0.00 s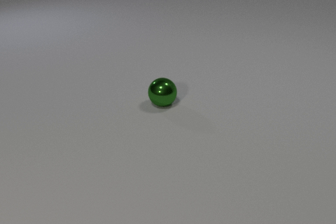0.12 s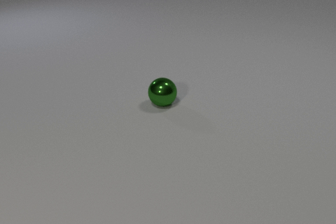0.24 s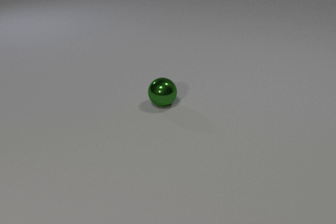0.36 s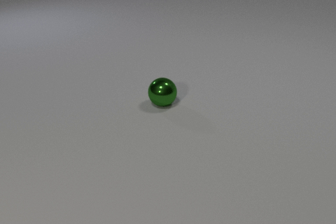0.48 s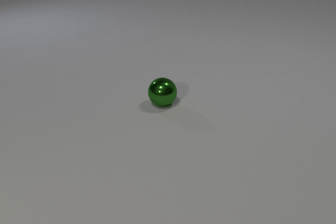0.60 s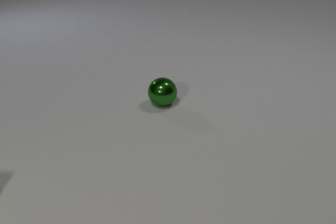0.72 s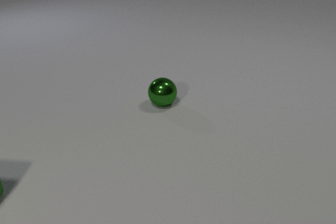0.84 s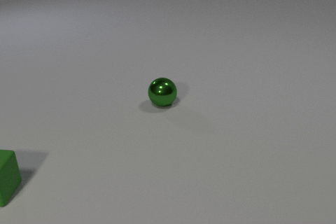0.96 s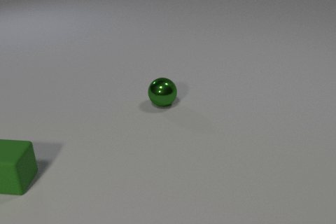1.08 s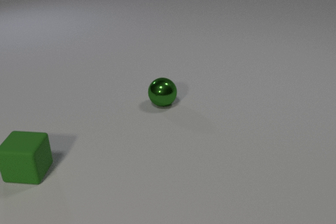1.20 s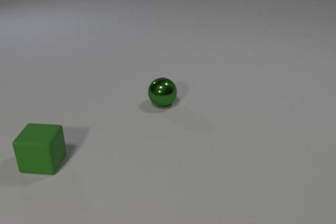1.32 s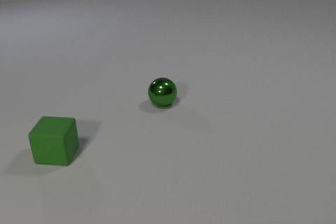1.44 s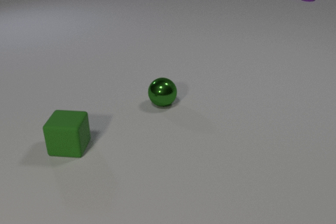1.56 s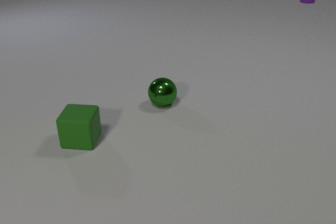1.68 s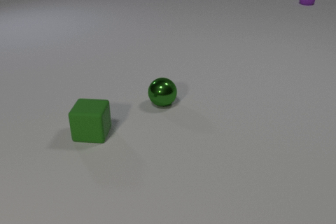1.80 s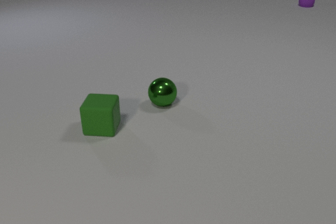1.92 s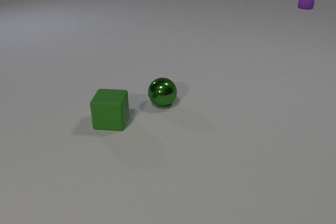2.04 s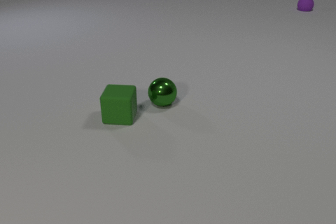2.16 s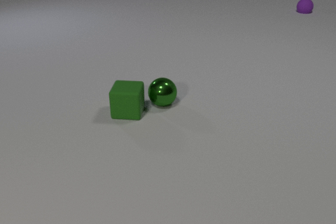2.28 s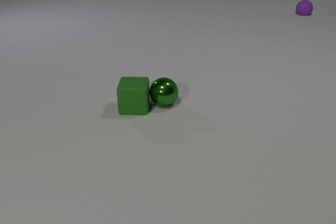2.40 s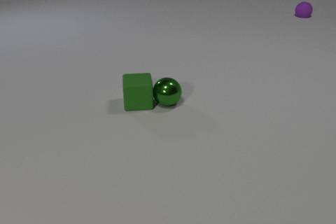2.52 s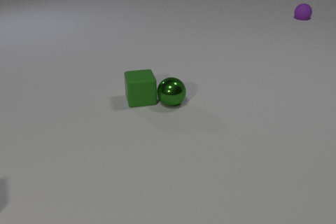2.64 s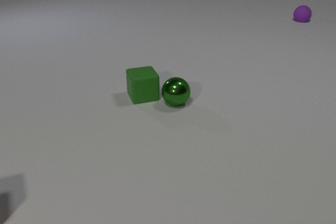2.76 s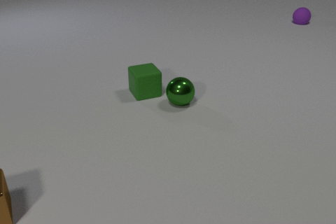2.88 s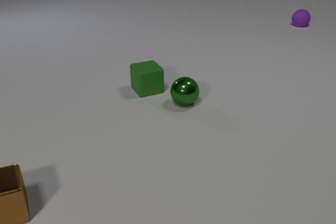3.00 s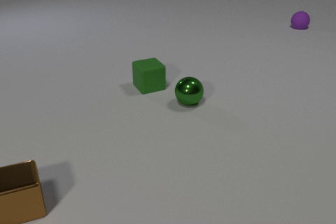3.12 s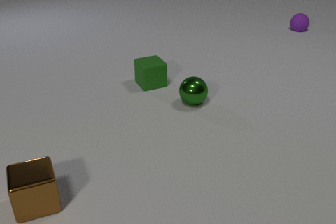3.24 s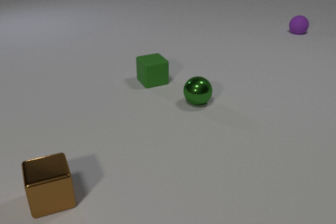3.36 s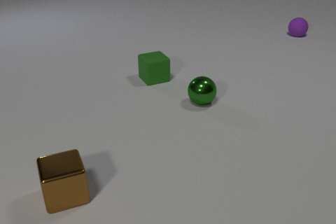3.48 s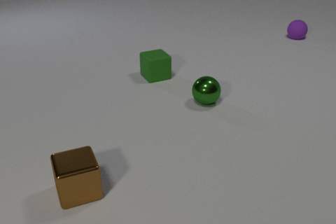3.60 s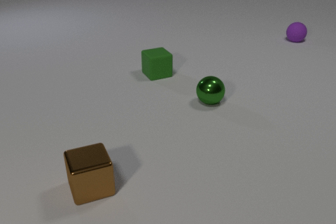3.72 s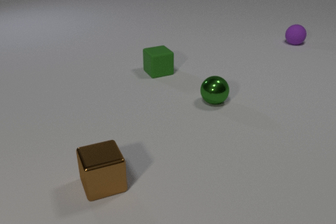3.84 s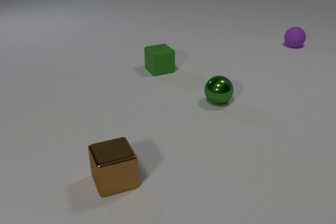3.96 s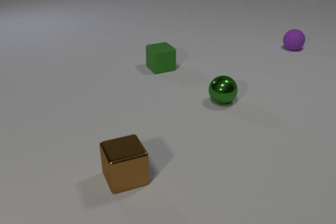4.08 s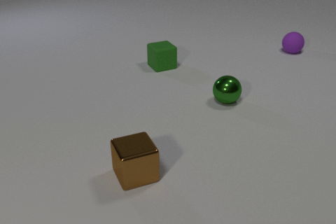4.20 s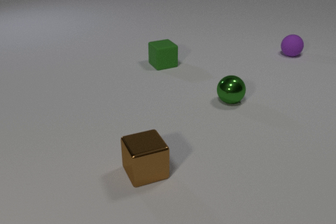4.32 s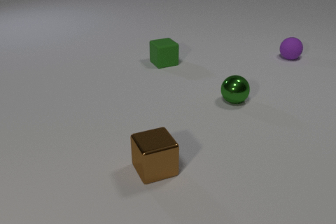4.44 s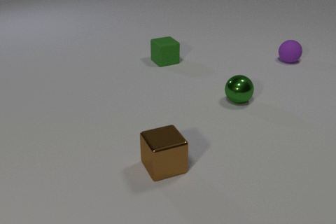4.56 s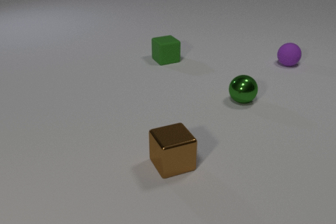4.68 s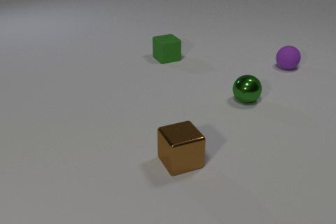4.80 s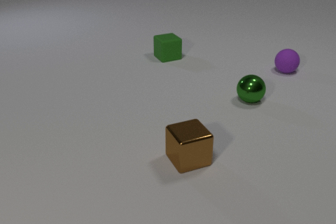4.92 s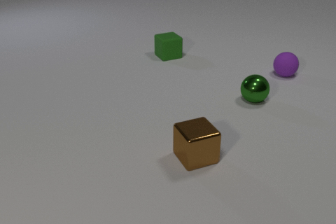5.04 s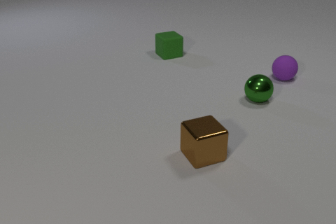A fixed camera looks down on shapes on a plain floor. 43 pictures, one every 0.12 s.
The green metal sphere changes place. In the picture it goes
to the right.
The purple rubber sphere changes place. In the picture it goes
toward the camera.
0.00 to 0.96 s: The green rubber cube comes in at the left edge, slides to the right and away from the camera.
0.96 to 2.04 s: The green rubber cube slides to the right and away from the camera. The purple rubber sphere comes in at the top edge, rolls toward the camera.
2.04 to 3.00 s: The green rubber cube slides away from the camera and to the right, spins so that its near face slides to the right, counterclockwise seen from above. The green metal sphere rolls to the right. The purple rubber sphere rolls toward the camera. The brown metal cube comes in at the left edge, slides to the right. The green rubber cube and the green metal sphere collide.
3.00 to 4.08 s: The green rubber cube slides away from the camera. The green metal sphere rolls to the right. The purple rubber sphere rolls toward the camera. The brown metal cube slides to the right.
4.08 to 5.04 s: The green rubber cube slides away from the camera. The green metal sphere rolls to the right. The purple rubber sphere rolls toward the camera. The brown metal cube slides to the right and away from the camera.
How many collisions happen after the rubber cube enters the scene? 1.
What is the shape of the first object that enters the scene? cube.
How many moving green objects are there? 2.
